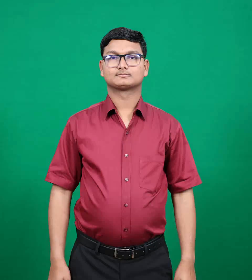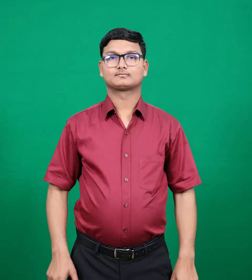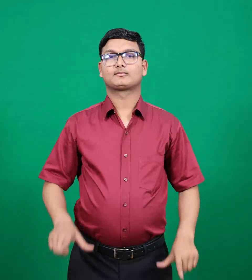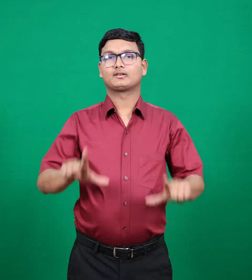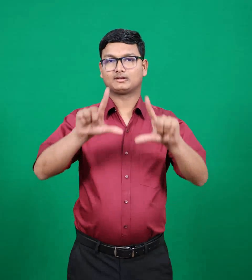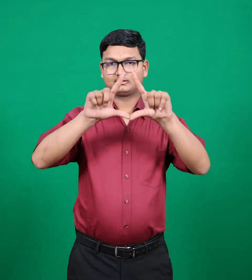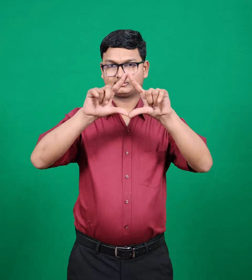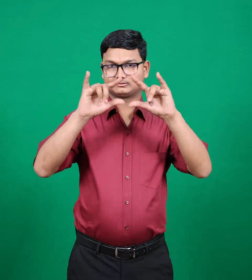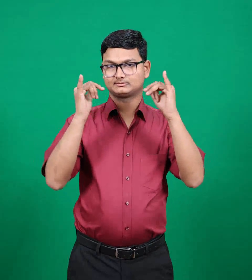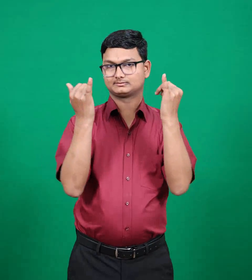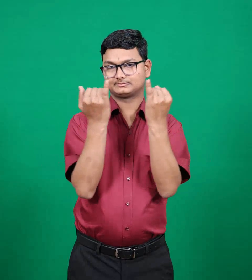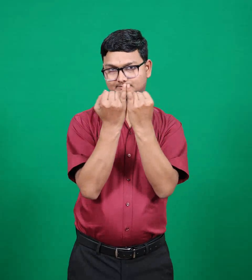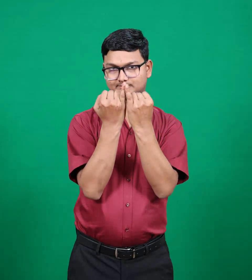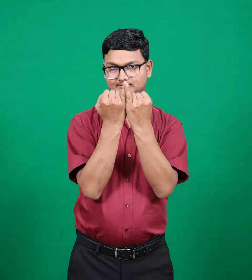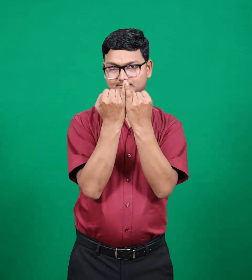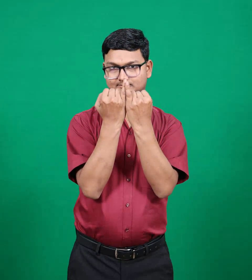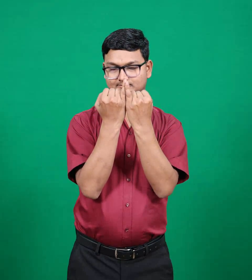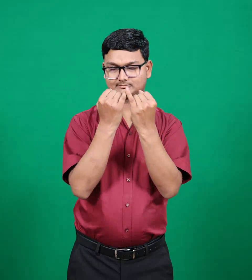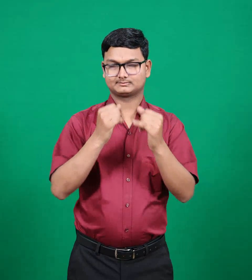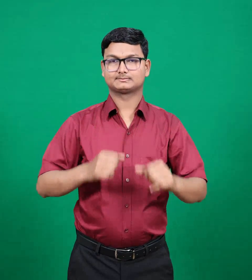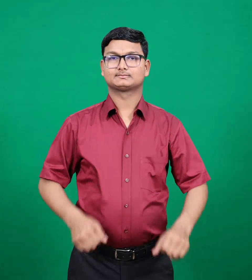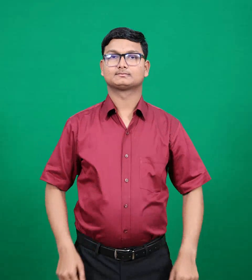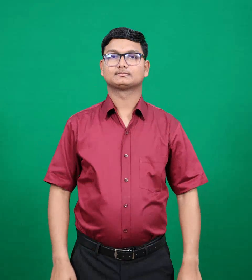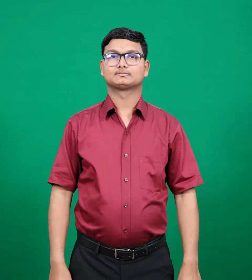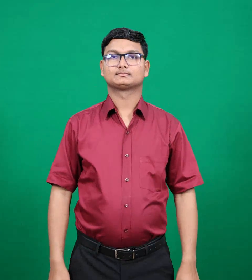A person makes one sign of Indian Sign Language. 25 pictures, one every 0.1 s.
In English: jericho
